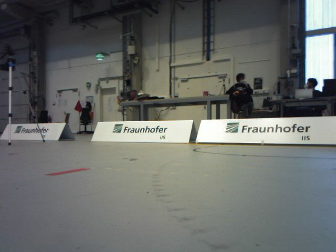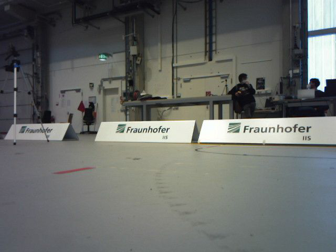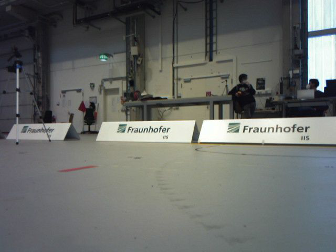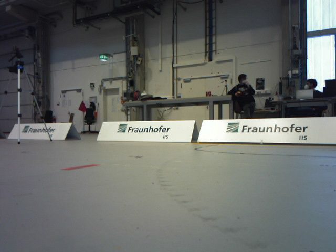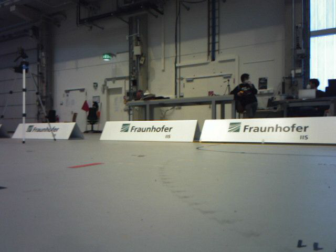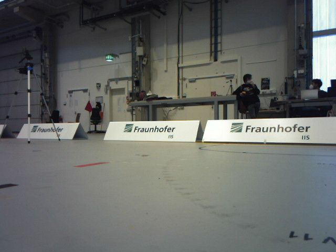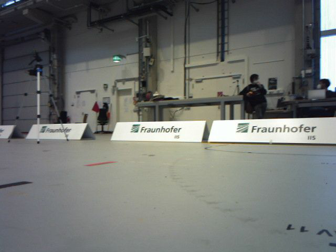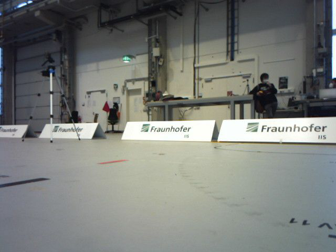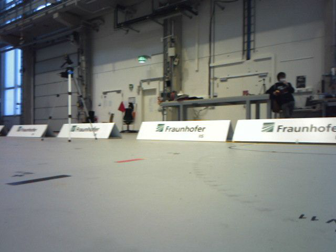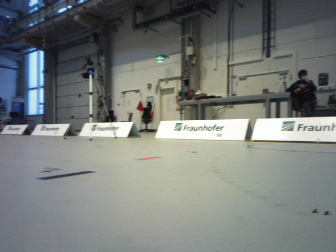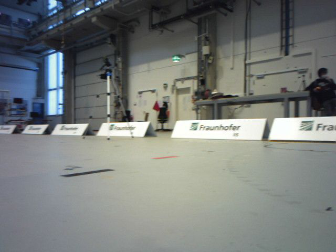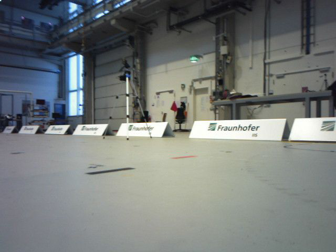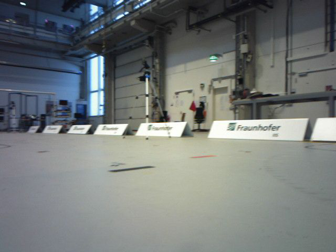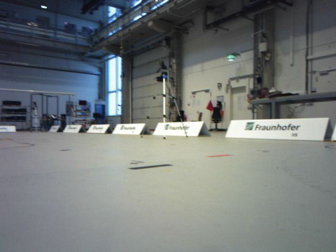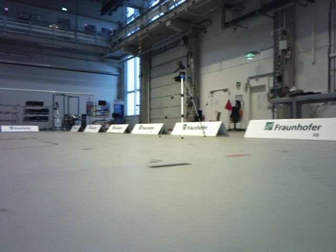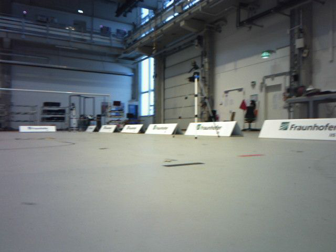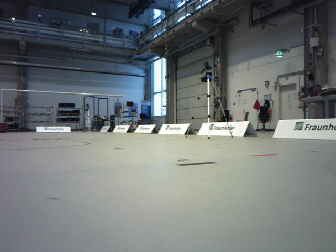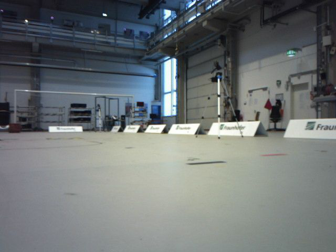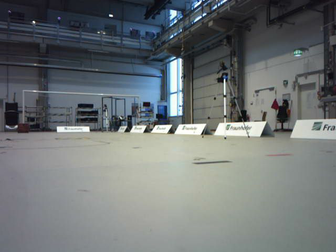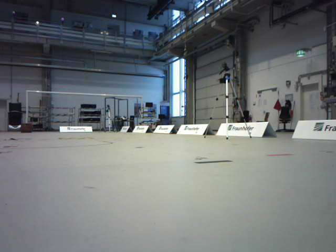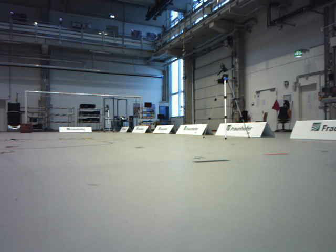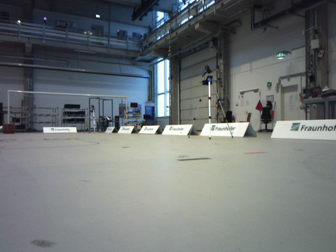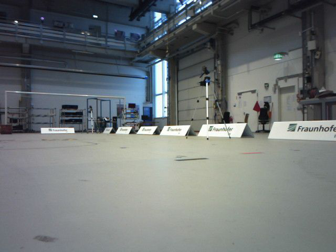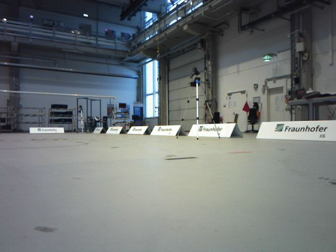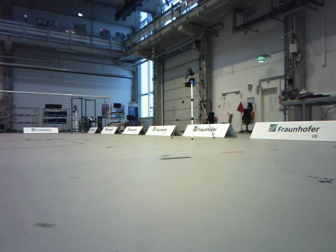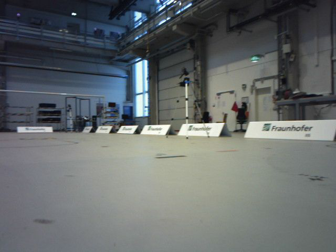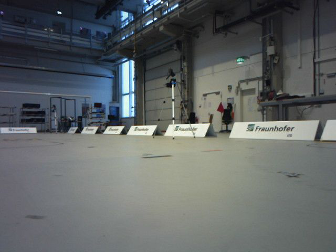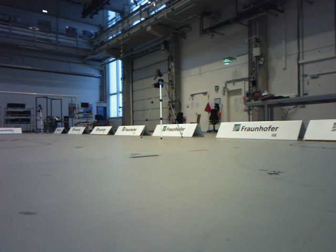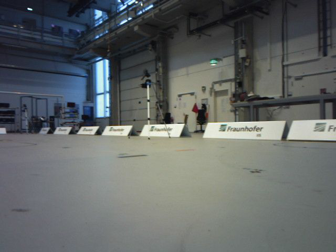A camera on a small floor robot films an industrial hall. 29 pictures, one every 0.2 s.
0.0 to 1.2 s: The camera travels backward, about 0.2 m, so what stands in front gets smaller.
1.2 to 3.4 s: The scene slides to the right, as the camera pans about 35 degrees to its left. It travels backward, about 0.4 m.
3.4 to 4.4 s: The camera travels backward, about 0.2 m, so what stands in front gets smaller.
4.4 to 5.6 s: The scene slides to the left, as the camera pans about 10 degrees to its right. It travels backward, about 0.2 m, so what stands in front gets smaller.
The film runs backward here.
